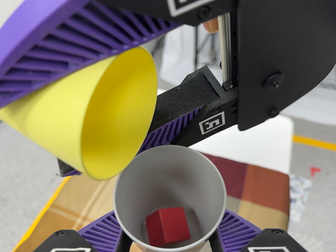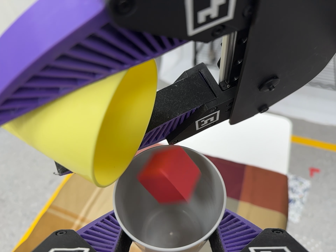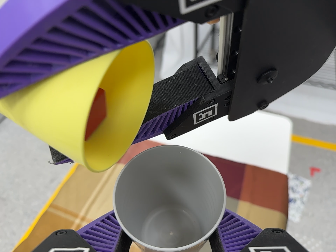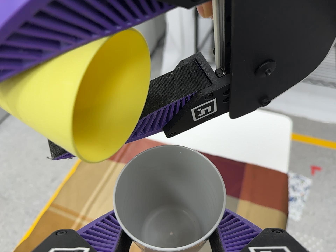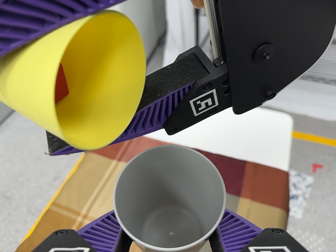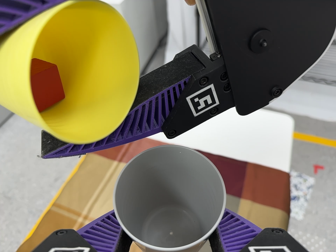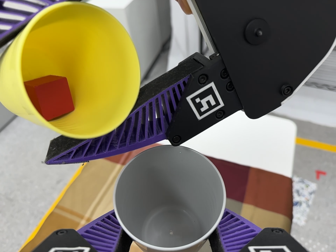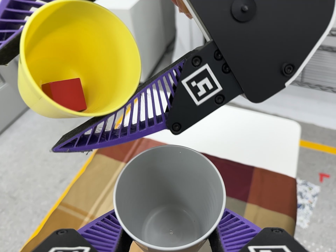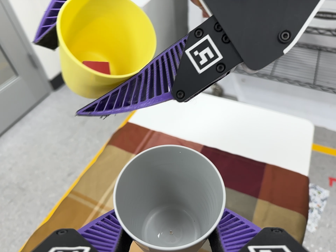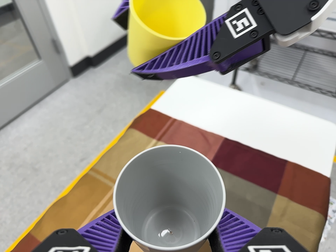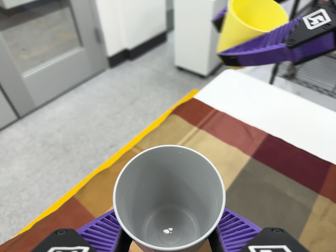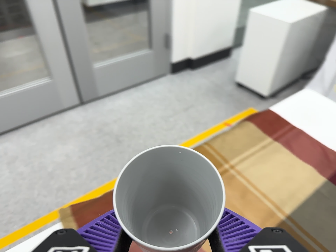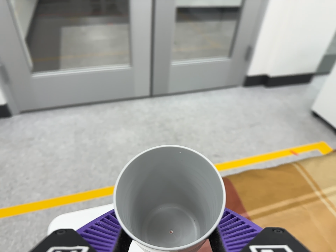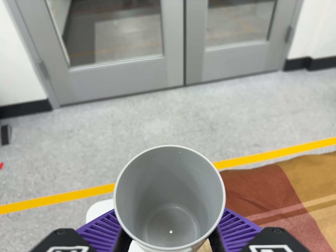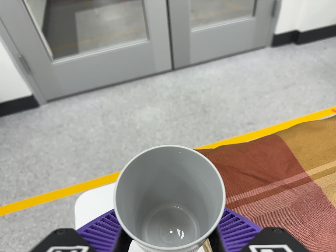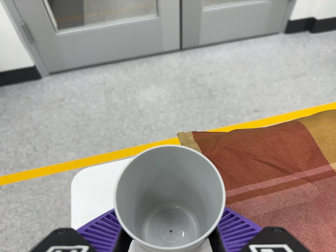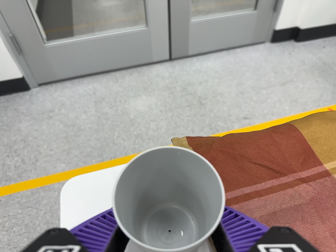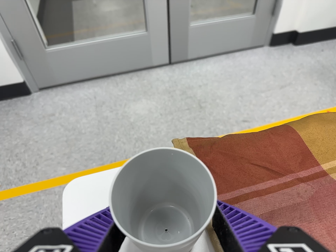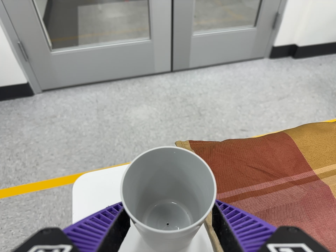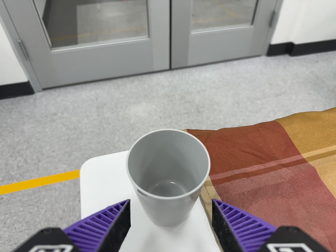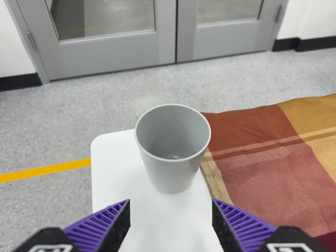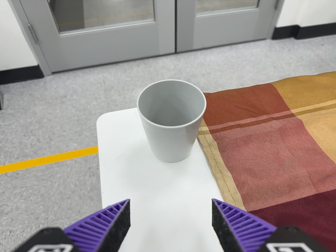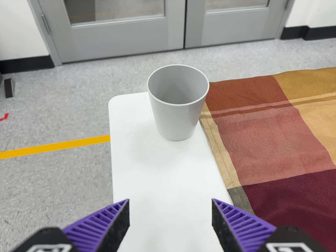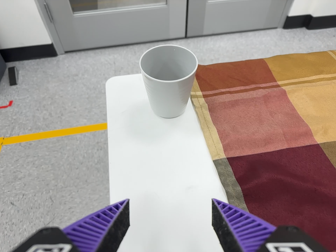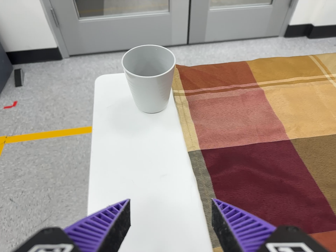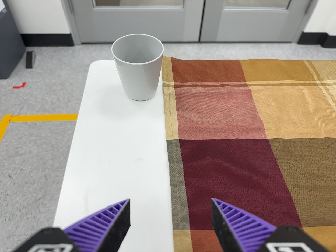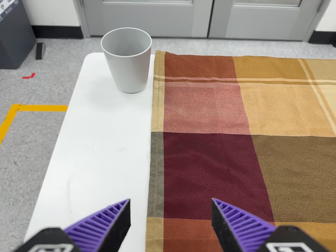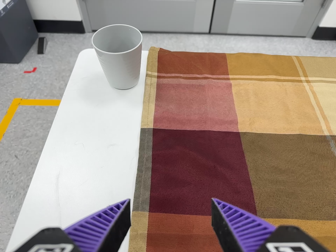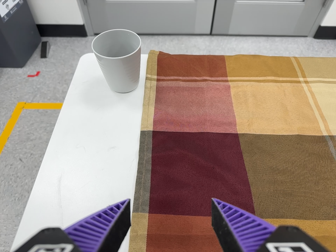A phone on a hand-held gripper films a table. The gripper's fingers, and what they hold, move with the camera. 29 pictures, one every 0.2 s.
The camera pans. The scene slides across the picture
to the right.
0.0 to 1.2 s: The camera keeps its place and its aim.
1.2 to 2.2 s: The camera pans to its left by about 20 degrees. It travels to its left and toward the bottom of its view, about 18 cm, so close, fixed things drift to the right. It rolls about its line of sight by about 25 degrees, and the scene rotates clockwise.
2.2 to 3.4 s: The camera swings to its left by about 15 degrees, and the scene slides to the right. It travels forward, to its left and toward the bottom of its view, about 16 cm, so what stands in front looms larger. It rolls about its line of sight by about 10 degrees, and the scene rotates clockwise.
3.4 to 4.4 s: The camera travels backward and toward the bottom of its view, about 14 cm, so what stands in front gets smaller.
4.4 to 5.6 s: The camera travels to its right and backward, about 18 cm. It rolls about its line of sight by about 10 degrees, and the scene rotates clockwise.
The film runs backward here.
